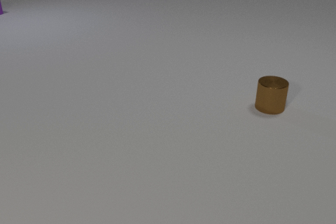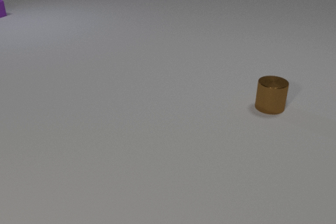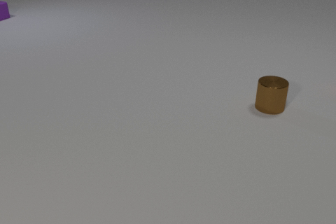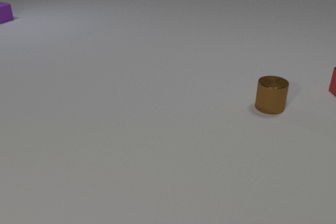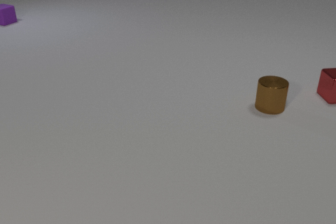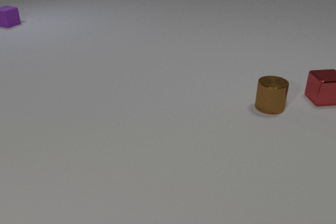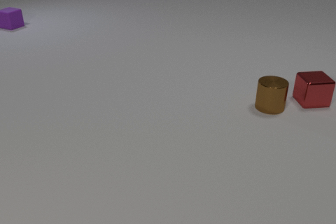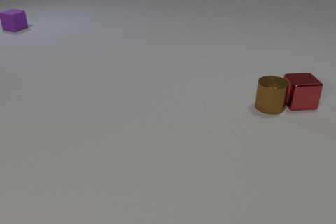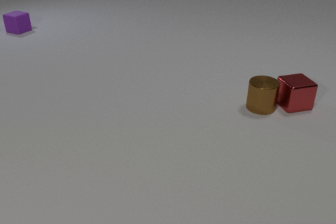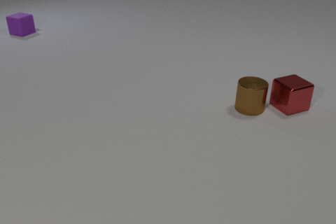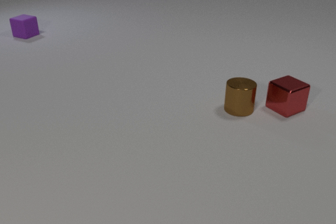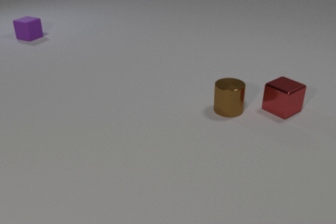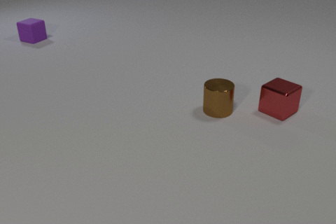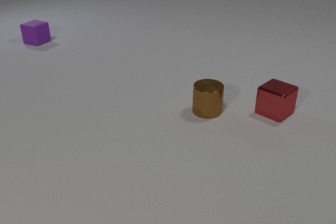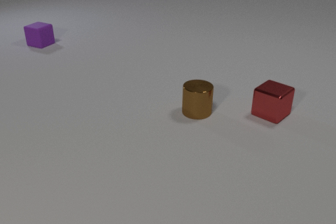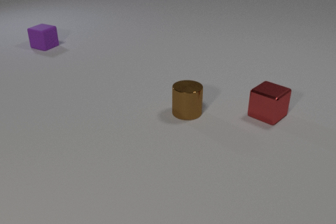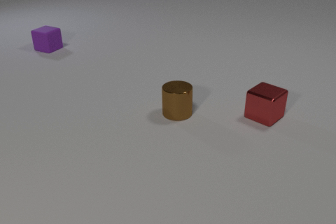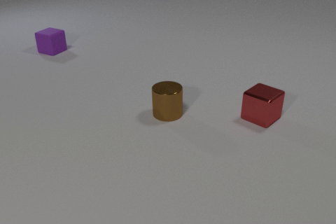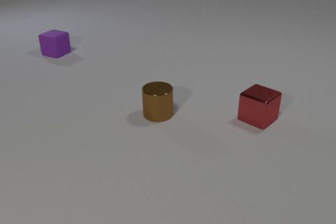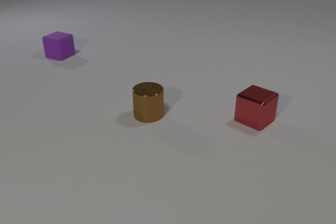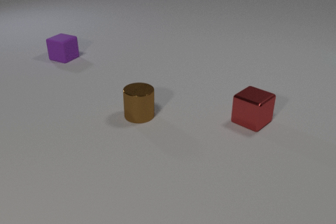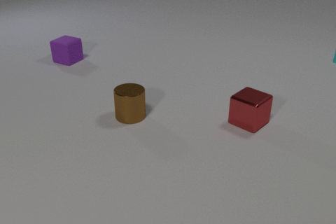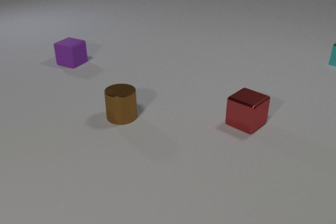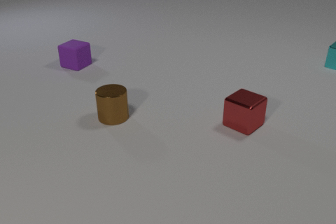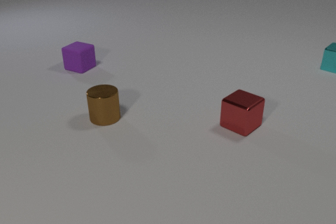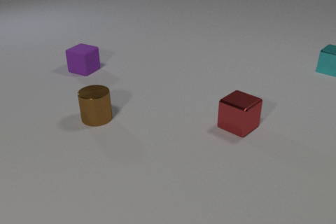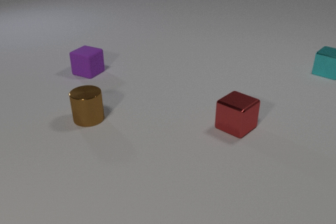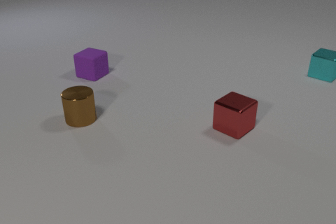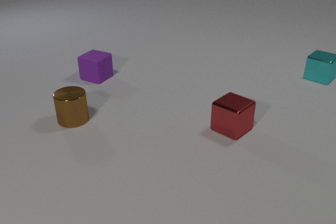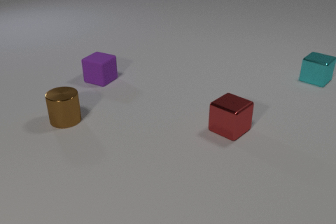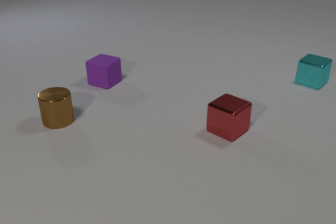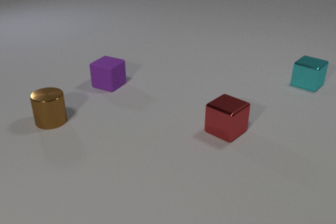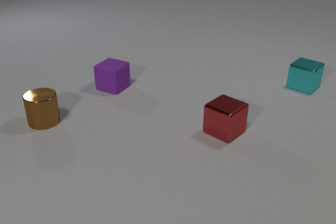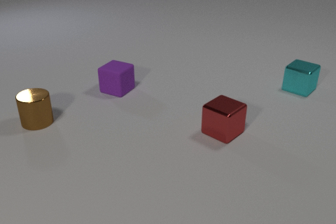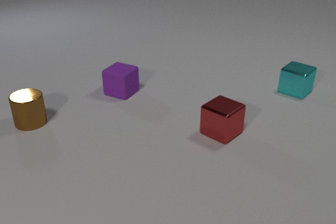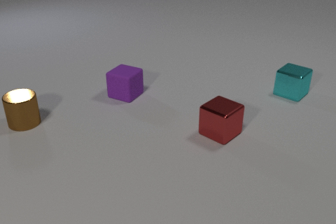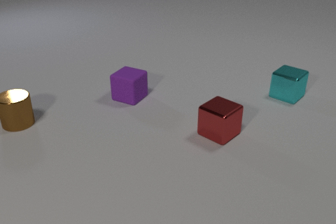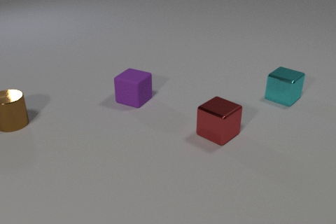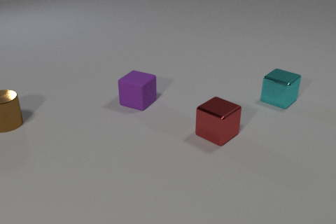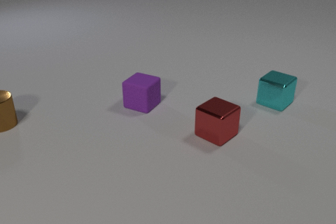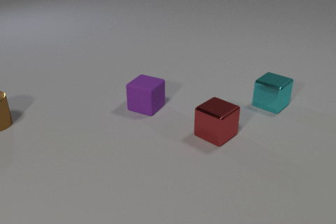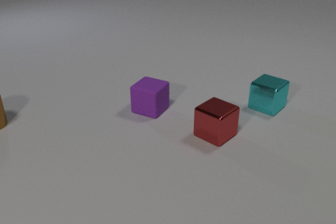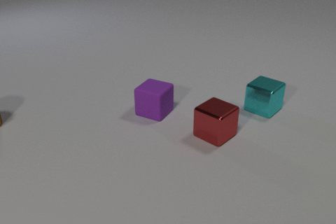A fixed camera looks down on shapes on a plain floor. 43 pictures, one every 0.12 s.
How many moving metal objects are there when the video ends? 3.
How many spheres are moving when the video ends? 0.
What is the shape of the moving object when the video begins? cube.
0.00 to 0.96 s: The red metal cube comes in at the right edge, slides to the left and toward the camera. The brown metal cylinder slides to the left. The purple rubber cube slides toward the camera. The red metal cube and the brown metal cylinder collide.
0.96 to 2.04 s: The red metal cube slides toward the camera and to the left, spins counterclockwise seen from above by about 30 degrees, its near face sliding to the right. The brown metal cylinder slides to the left. The purple rubber cube slides toward the camera and to the right.
2.04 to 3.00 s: The red metal cube slides toward the camera and to the left. The brown metal cylinder slides to the left. The cyan metal cube comes in at the right edge, slides toward the camera and to the left. The purple rubber cube slides toward the camera and to the right.
3.00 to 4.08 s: The red metal cube slides to the left and toward the camera. The brown metal cylinder slides to the left. The cyan metal cube slides toward the camera and to the left. The purple rubber cube slides toward the camera and to the right.
4.08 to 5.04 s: The red metal cube moves, and ends about where it began. The brown metal cylinder slides to the left. The cyan metal cube slides toward the camera and to the left. The purple rubber cube slides toward the camera and to the right.
